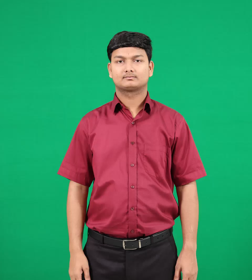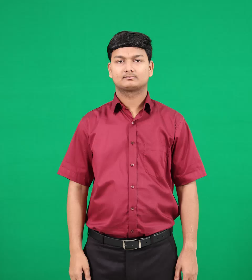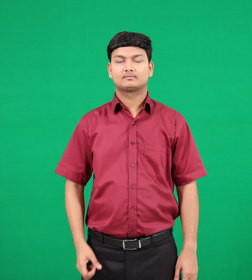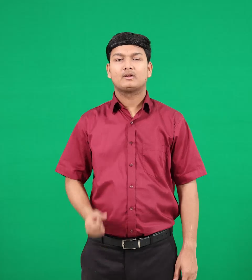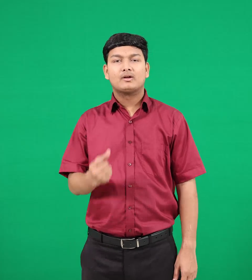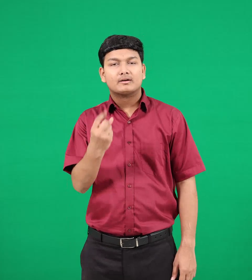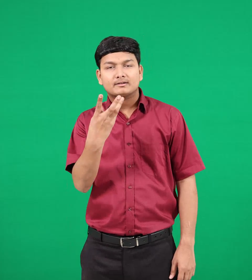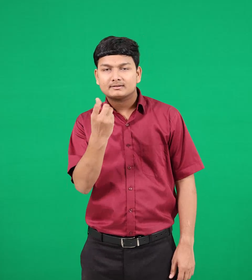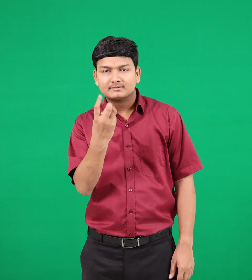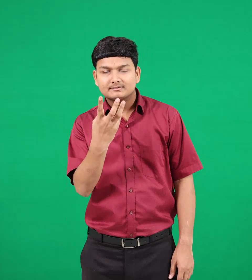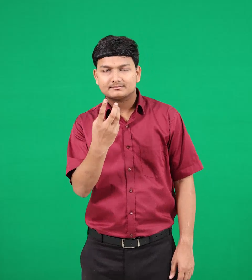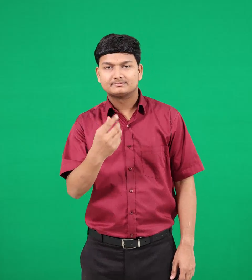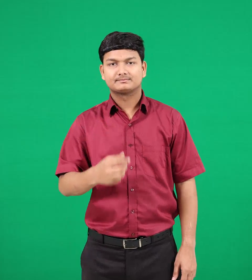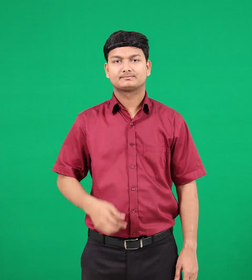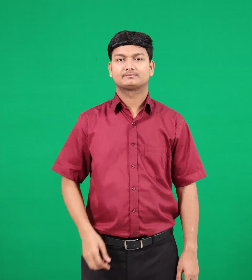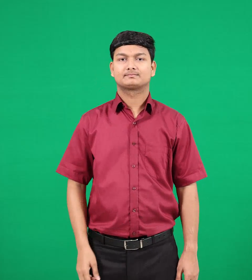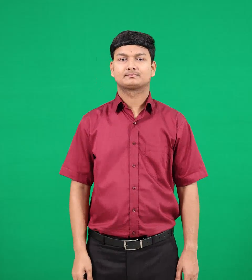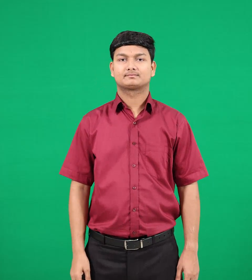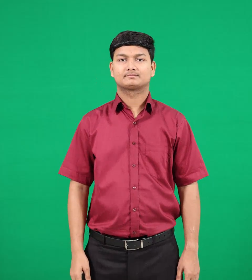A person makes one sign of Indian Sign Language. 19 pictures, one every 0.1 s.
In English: number
